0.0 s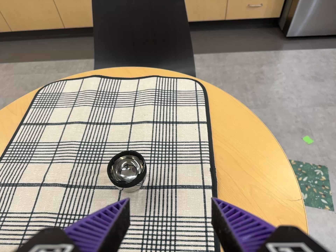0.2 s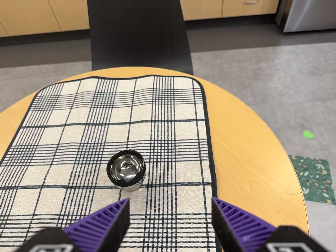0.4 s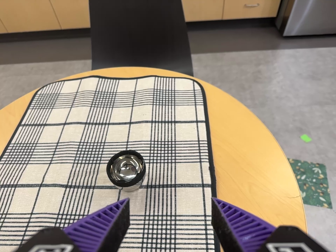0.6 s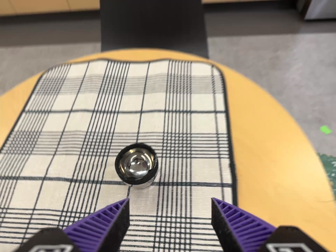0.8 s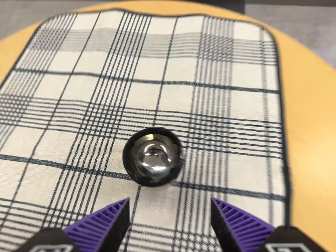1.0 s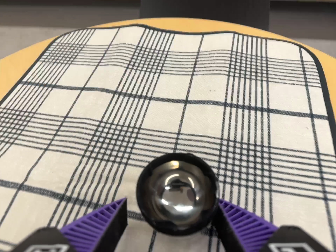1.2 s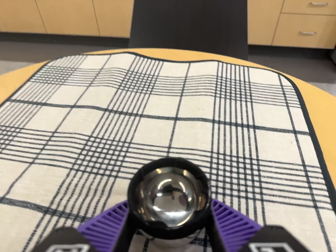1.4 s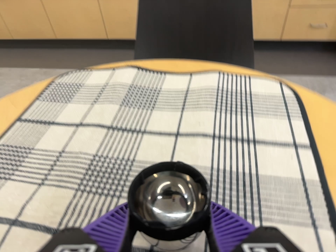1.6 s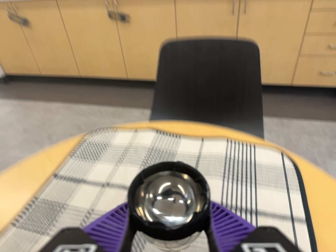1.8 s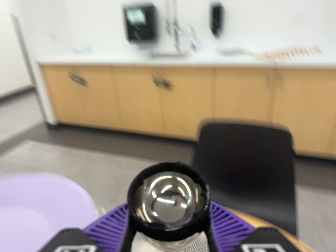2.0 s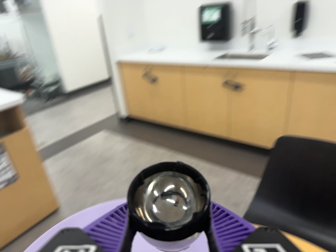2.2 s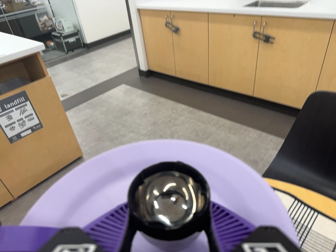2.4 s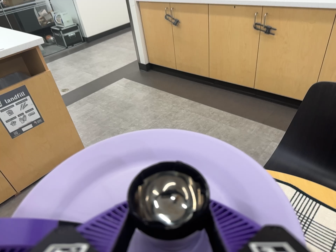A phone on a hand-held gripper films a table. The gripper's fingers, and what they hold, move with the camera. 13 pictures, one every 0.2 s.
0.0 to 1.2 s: The camera travels forward, about 24 cm, so what stands in front looms larger. It rolls about its line of sight by about 10 degrees, and the scene rotates clockwise.
1.2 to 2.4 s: The scene slides to the right, as the camera pans about 30 degrees to its left. It travels toward the top of its view and backward, about 28 cm, so close, fixed things drift downward. It rolls about its line of sight by about 10 degrees, and the scene rotates clockwise.
The film runs backward here.
